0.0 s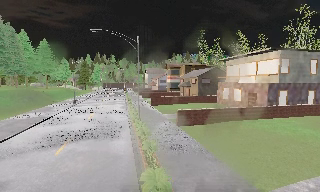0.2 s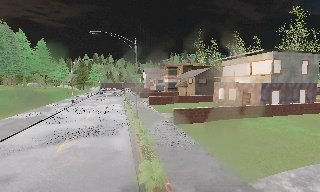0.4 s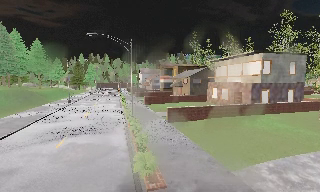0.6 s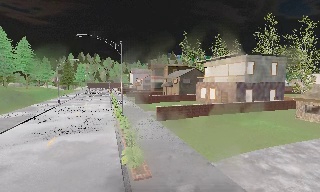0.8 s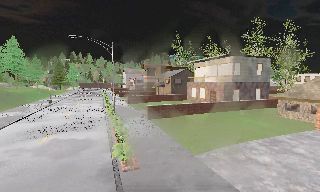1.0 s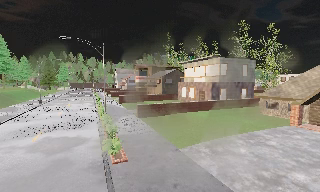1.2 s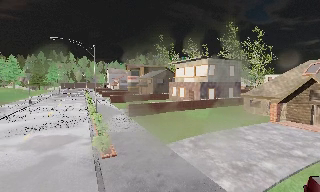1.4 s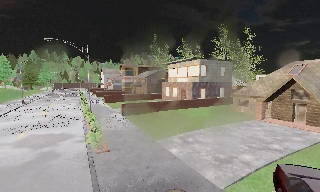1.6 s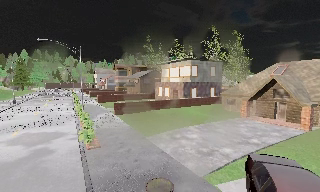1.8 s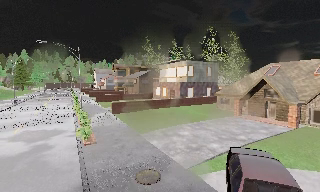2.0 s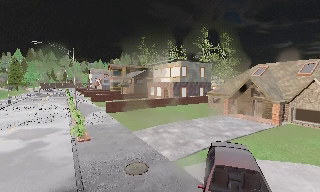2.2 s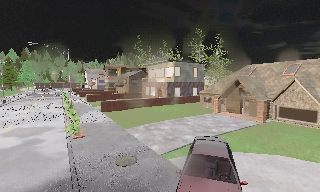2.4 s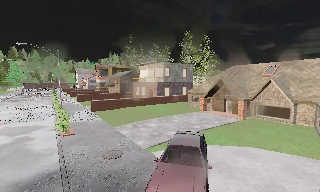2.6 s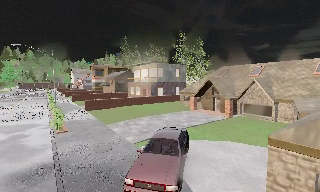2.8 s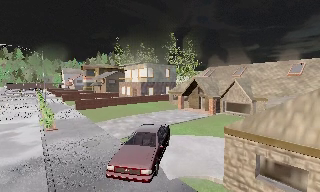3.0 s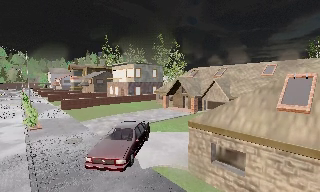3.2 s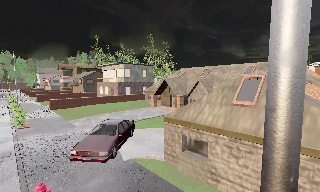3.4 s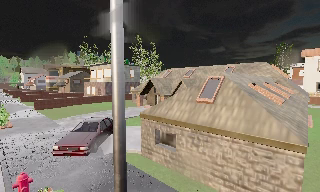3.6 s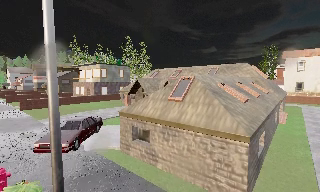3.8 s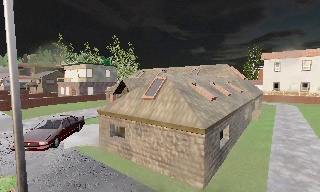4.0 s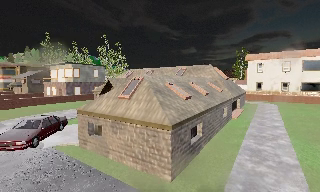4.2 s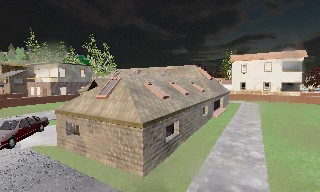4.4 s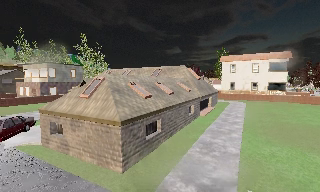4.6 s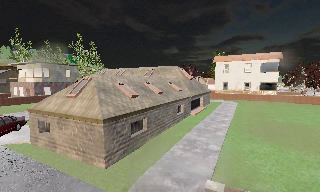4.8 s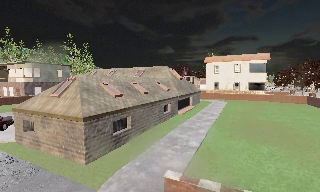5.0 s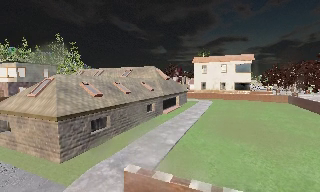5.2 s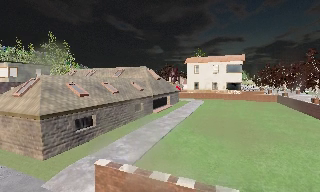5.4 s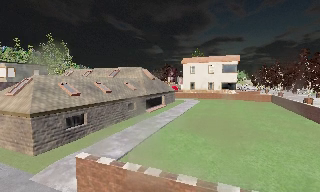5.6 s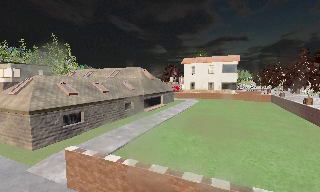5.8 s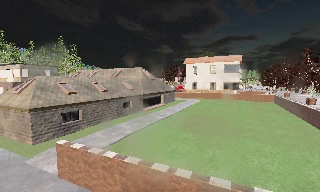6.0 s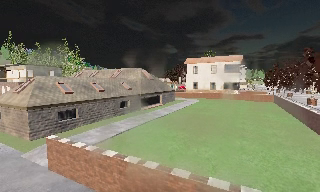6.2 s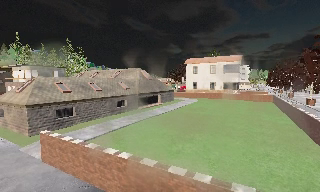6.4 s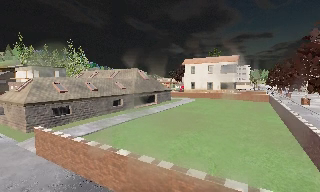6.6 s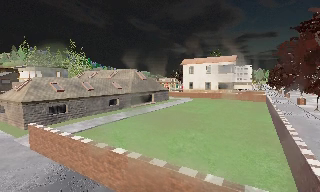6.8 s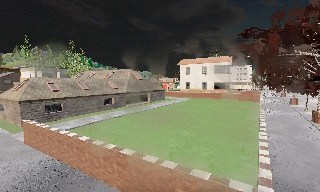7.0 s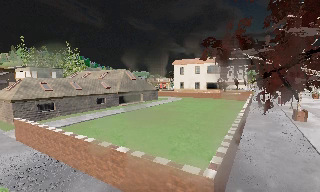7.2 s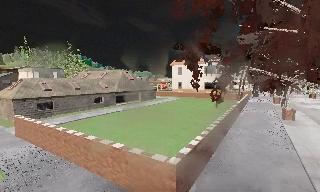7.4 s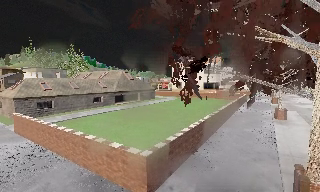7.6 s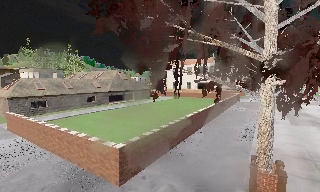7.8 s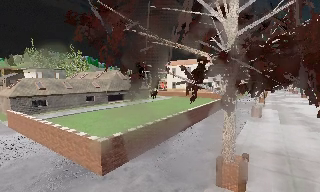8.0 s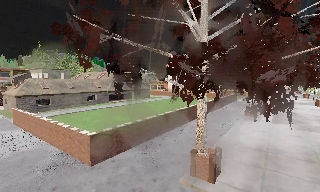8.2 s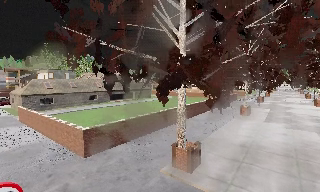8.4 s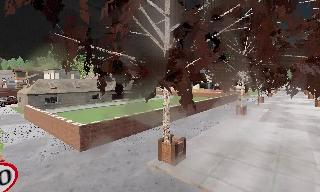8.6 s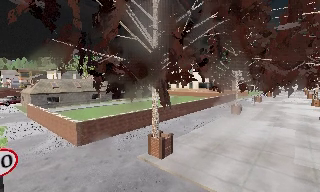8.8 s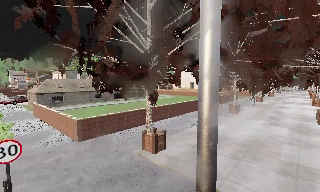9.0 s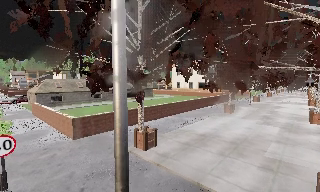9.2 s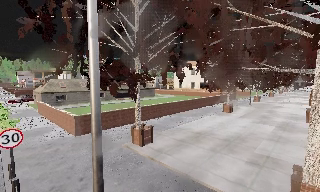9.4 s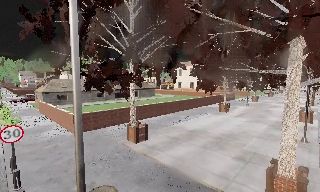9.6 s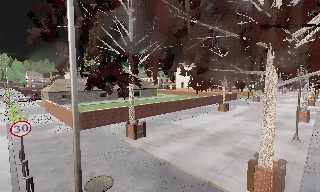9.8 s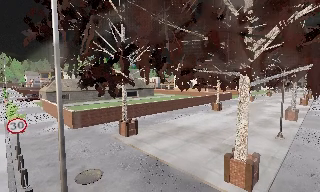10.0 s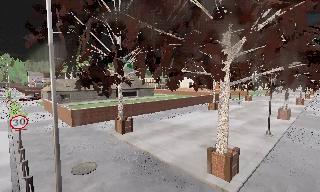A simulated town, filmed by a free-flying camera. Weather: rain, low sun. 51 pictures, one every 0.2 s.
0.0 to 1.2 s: The scene slides to the left, as the camera pans about 10 degrees to its right. It travels backward, about 4 m, so what stands in front gets smaller.
1.2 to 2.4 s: The camera travels backward and to its right, about 4.5 m, so what stands in front gets smaller.
2.4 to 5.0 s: The camera swings to its right by about 30 degrees, and the scene slides to the left. It travels to its right and backward, about 12 m, so close, fixed things drift to the left.
5.0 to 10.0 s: The camera pans to its left, which is counterclockwise from overhead, by about 20 degrees. It travels to its right and backward, about 25 m, so close, fixed things drift to the left.
The film runs backward here.
